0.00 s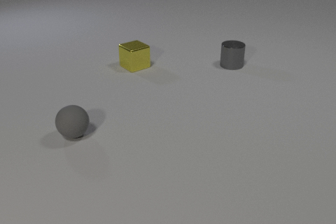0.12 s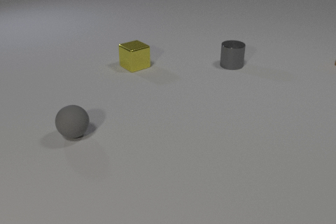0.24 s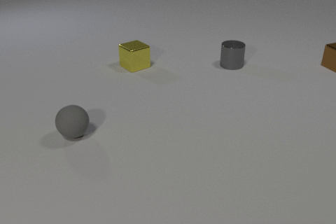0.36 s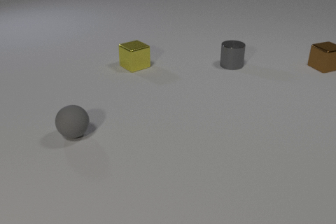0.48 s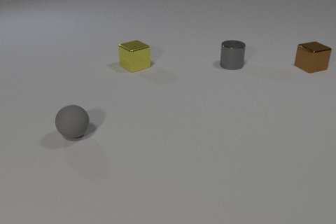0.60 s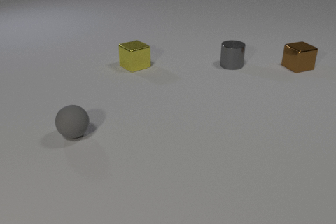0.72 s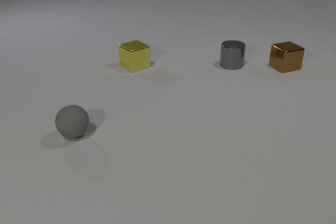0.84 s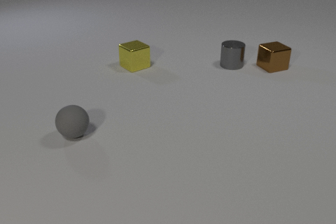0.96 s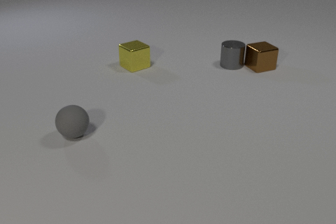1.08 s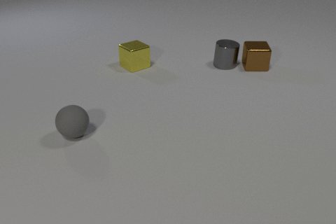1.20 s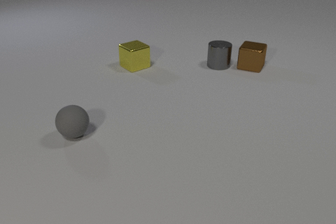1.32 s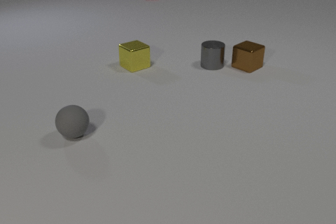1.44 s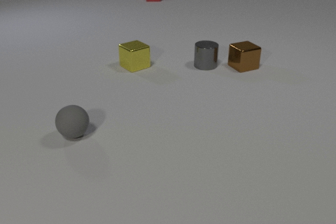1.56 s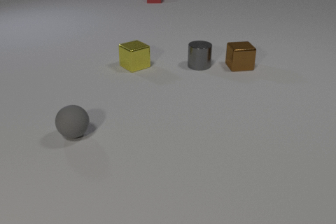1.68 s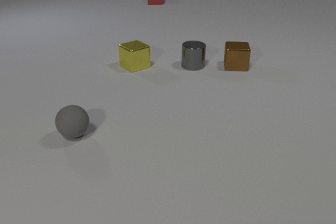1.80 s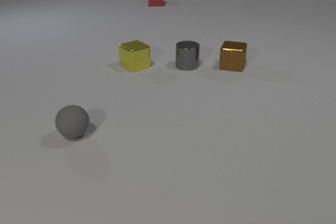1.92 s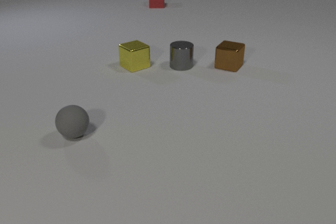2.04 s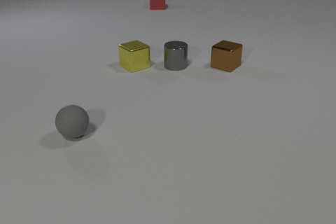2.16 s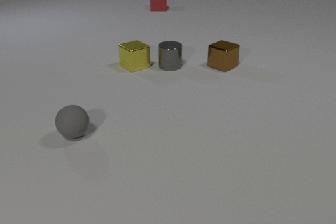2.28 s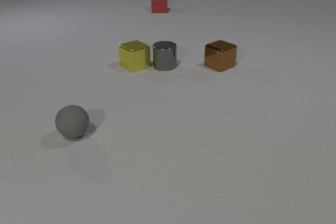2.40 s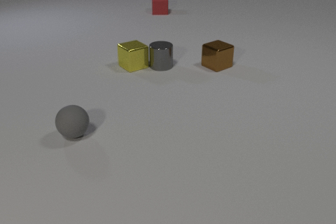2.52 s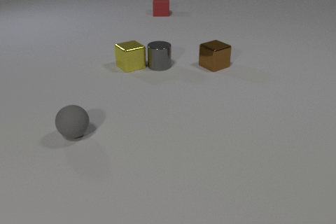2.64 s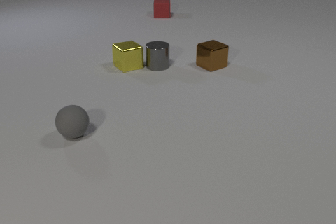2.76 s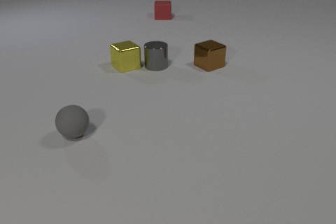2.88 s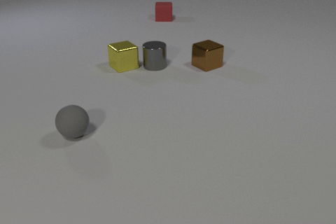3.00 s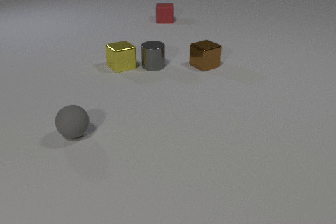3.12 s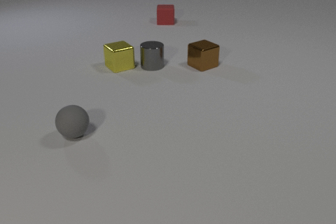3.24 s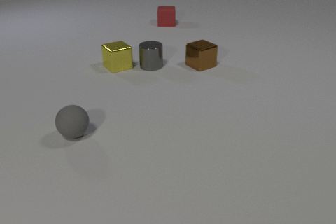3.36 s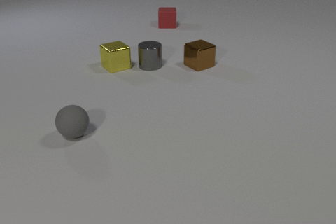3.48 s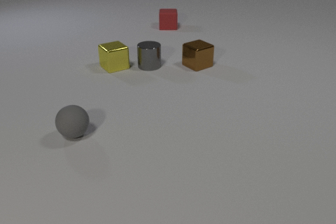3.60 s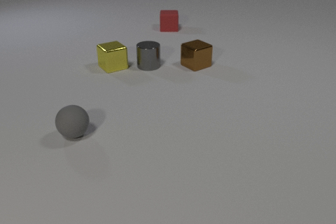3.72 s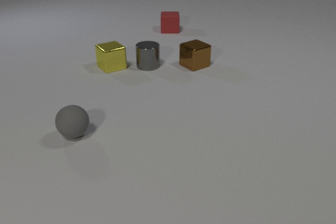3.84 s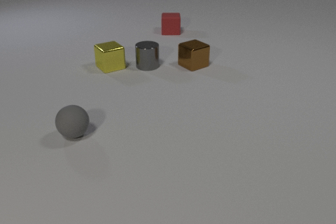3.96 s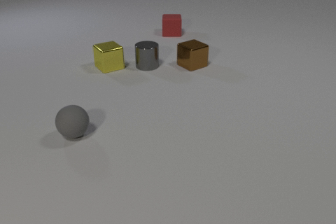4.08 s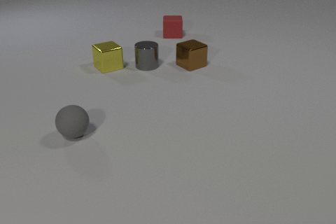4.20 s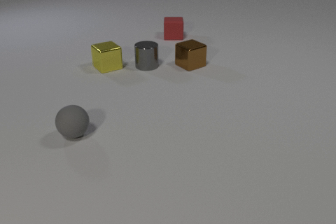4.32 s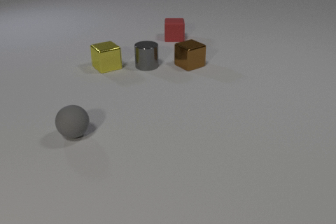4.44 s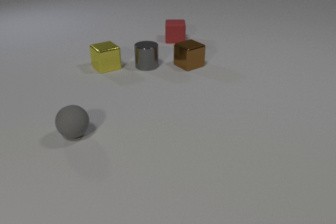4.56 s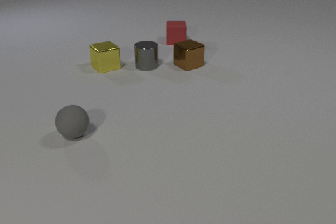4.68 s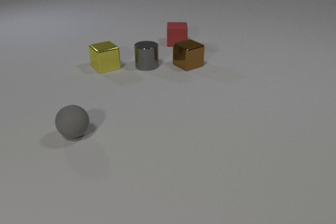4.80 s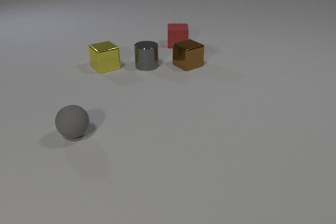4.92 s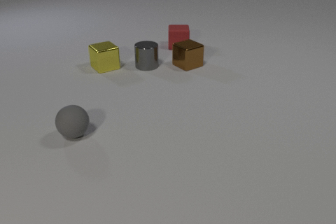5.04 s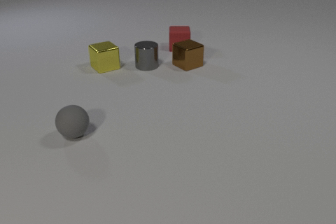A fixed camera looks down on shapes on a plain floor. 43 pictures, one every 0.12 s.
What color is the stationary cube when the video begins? yellow.
What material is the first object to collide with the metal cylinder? metal.
What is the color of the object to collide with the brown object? gray.
0.00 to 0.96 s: The brown metal cube comes in at the right edge, slides to the left. The brown metal cube and the gray metal cylinder collide.
0.96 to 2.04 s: The brown metal cube slides to the left, spins so that its near face slides to the left, clockwise seen from above. The gray metal cylinder slides to the left. The red rubber cube comes in at the top edge, slides toward the camera.
2.04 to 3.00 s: The brown metal cube slides to the left. The gray metal cylinder slides to the left. The red rubber cube slides toward the camera. The yellow metal cube slides to the left. The gray metal cylinder and the yellow metal cube collide.
3.00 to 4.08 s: The brown metal cube slides to the left. The gray metal cylinder slides to the left. The red rubber cube slides toward the camera. The yellow metal cube slides to the left.
4.08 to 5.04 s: The red rubber cube slides toward the camera.
